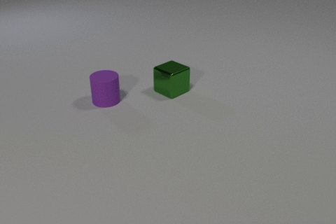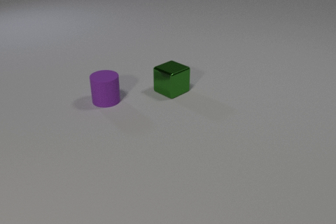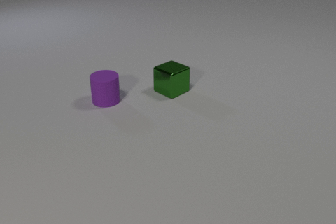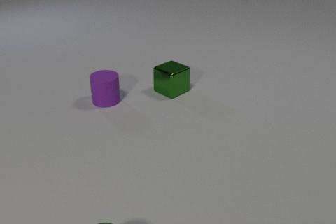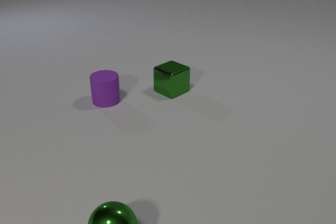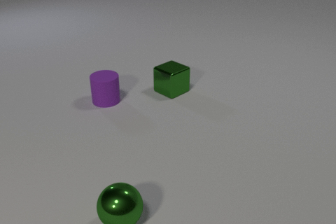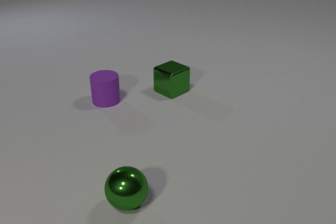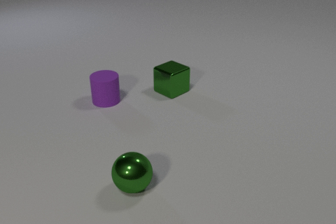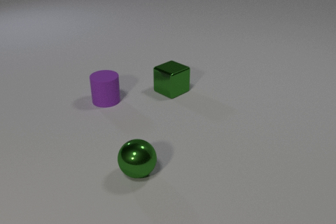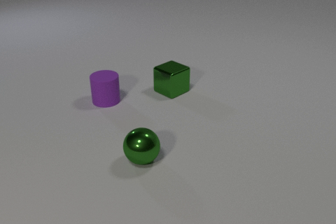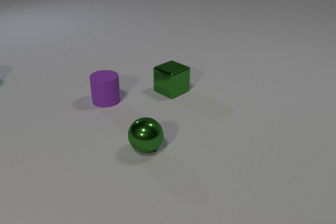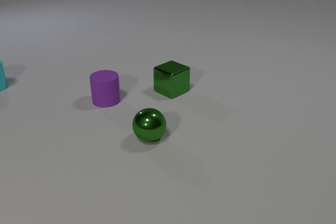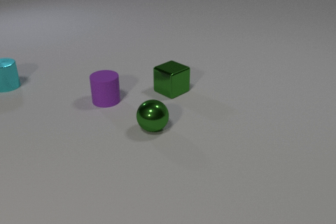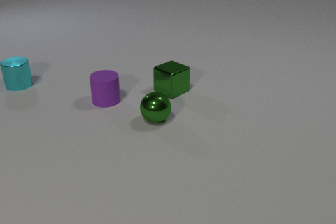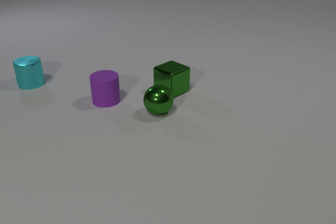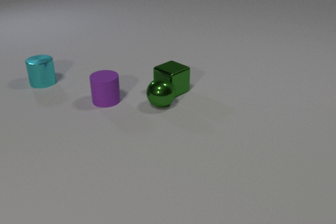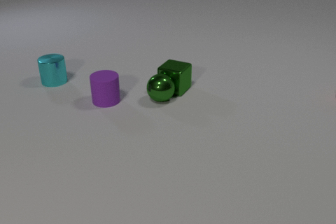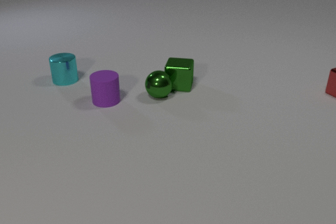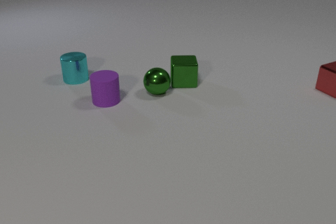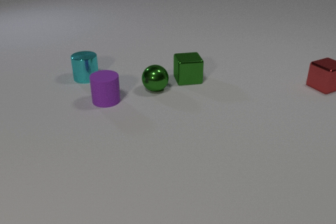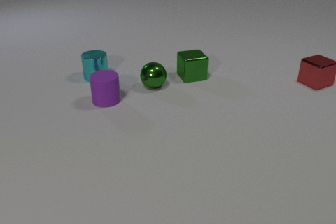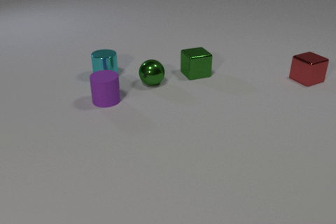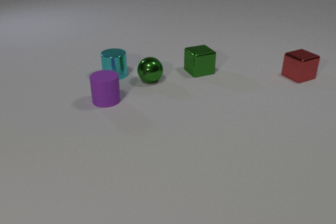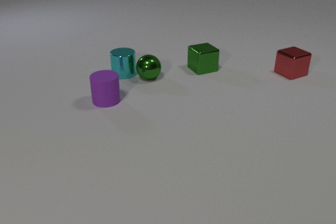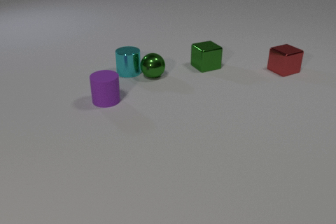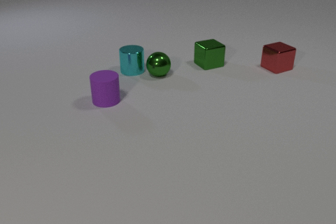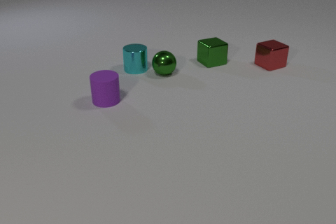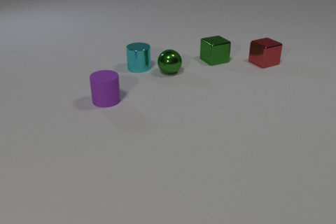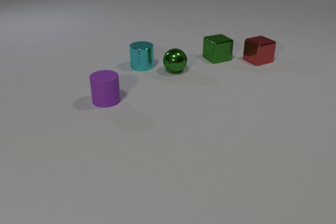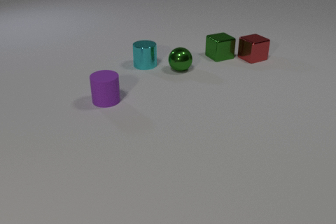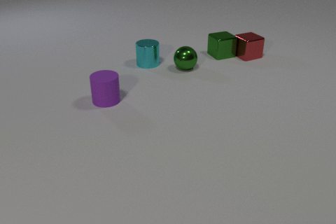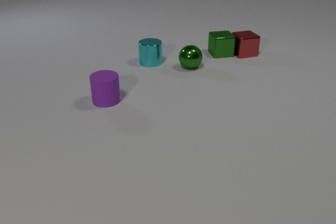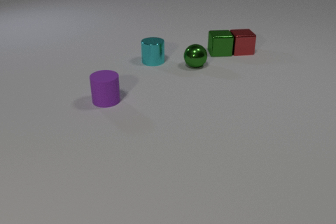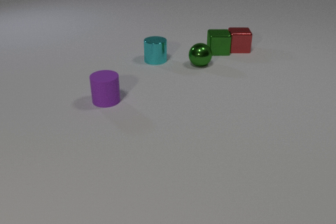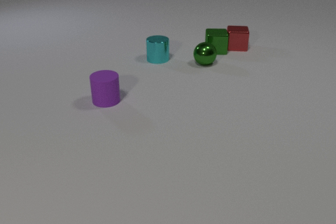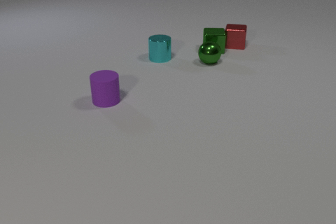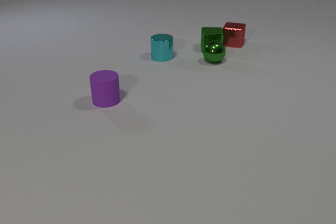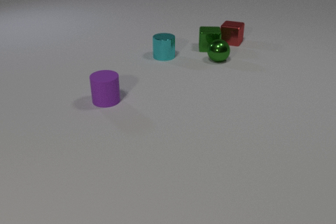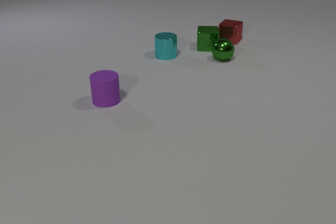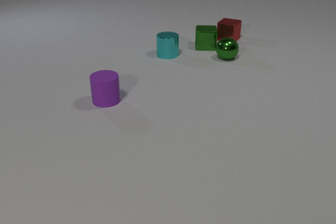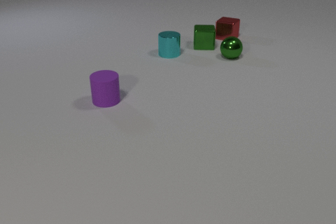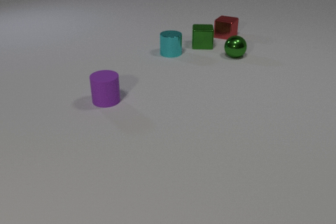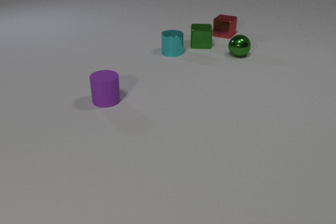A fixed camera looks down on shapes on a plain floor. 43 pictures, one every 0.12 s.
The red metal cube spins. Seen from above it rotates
clockwise.
The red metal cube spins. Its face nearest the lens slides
to the left.
0.00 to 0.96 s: The green metal sphere comes in at the bottom edge, rolls away from the camera.
0.96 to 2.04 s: The green metal sphere rolls away from the camera. The green metal cube slides away from the camera and to the right, spins counterclockwise seen from above by about 30 degrees, its near face sliding to the right. The red metal cube comes in at the right edge, slides to the left. The cyan metal cylinder comes in at the left edge, slides to the right. The green metal sphere and the green metal cube collide.
2.04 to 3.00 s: The green metal sphere rolls away from the camera. The green metal cube slides away from the camera and to the right, spins counterclockwise seen from above by about 30 degrees, its near face sliding to the right. The red metal cube slides to the left and away from the camera. The cyan metal cylinder slides to the right. The green metal sphere and the cyan metal cylinder collide.
3.00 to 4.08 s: The green metal sphere rolls to the right and away from the camera. The green metal cube slides away from the camera, spins so that its near face slides to the left, clockwise seen from above. The red metal cube slides away from the camera and to the left, spins so that its near face slides to the left, clockwise seen from above. The cyan metal cylinder slides away from the camera and to the right. The green metal cube and the red metal cube collide.
4.08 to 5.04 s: The green metal sphere rolls to the right and away from the camera. The green metal cube slides to the left and away from the camera. The red metal cube slides away from the camera, spins so that its near face slides to the left, clockwise seen from above. The cyan metal cylinder slides away from the camera and to the right.
What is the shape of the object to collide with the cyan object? sphere.
What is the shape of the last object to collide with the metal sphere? cylinder.
What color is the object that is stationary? purple.
